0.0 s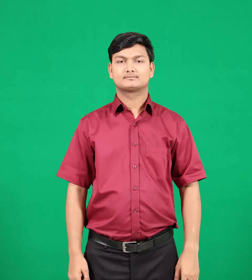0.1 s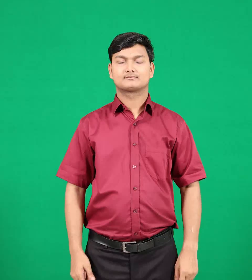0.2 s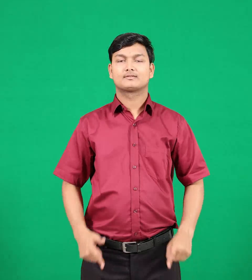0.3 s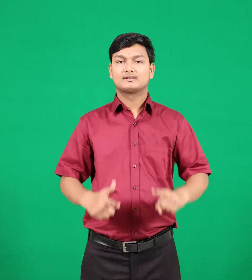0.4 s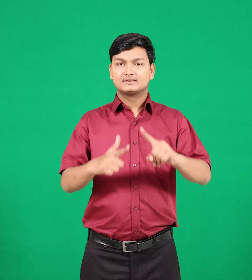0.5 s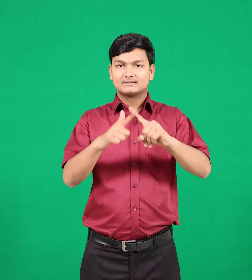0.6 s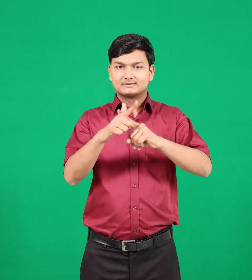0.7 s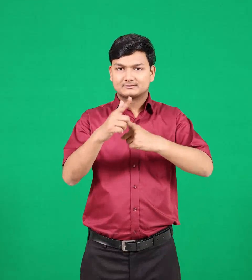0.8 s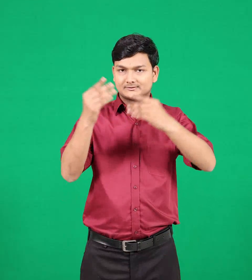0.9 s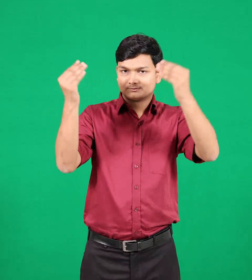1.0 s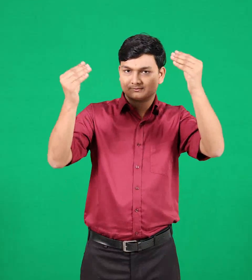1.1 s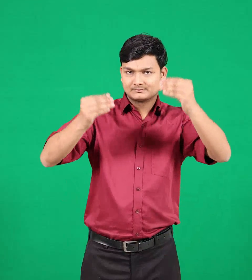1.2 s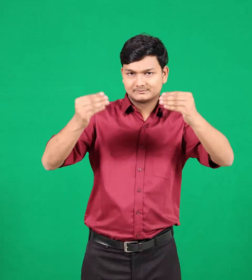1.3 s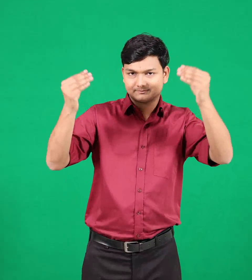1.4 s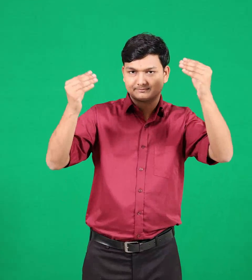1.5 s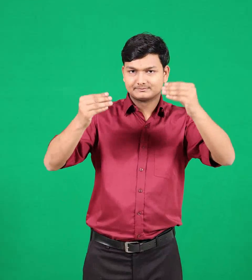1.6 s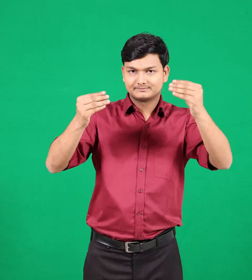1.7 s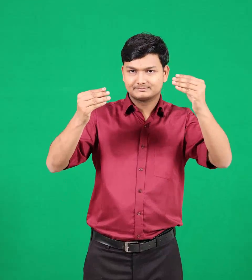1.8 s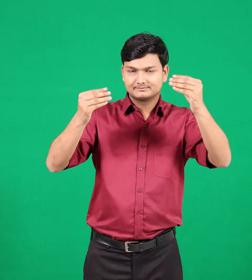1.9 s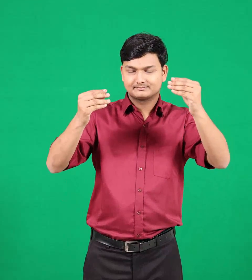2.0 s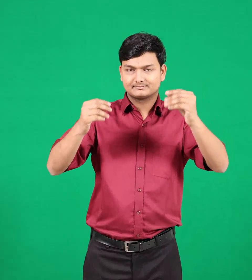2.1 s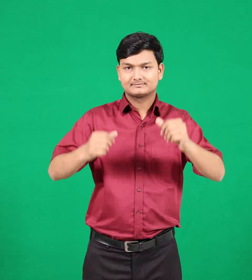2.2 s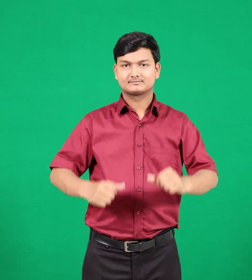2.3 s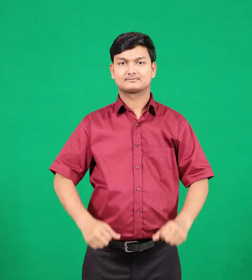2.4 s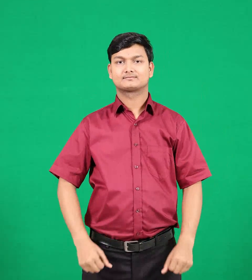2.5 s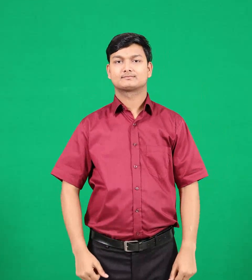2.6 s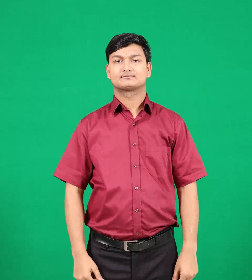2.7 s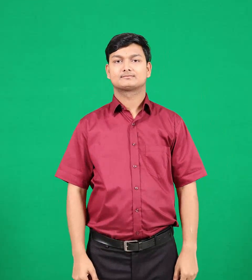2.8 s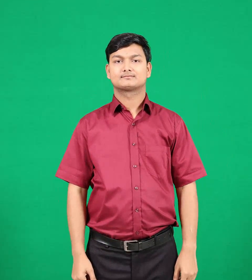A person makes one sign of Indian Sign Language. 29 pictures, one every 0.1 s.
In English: july
